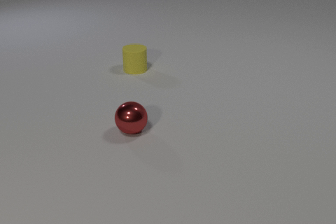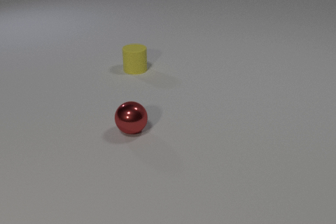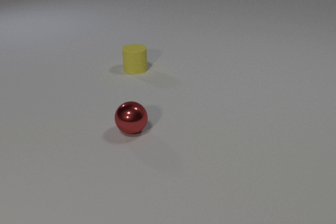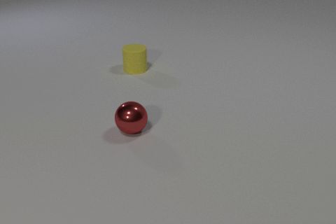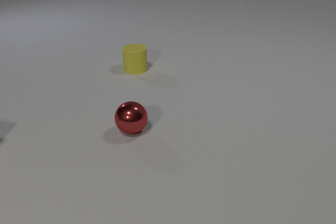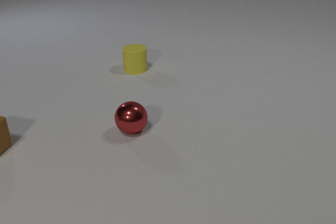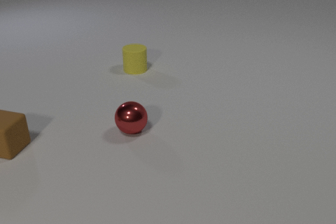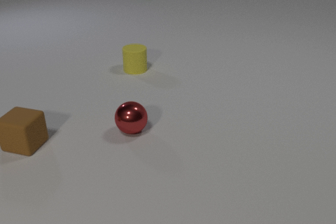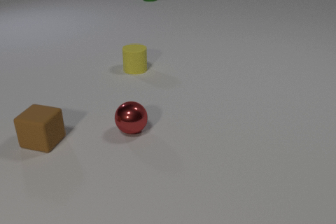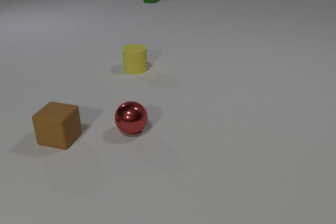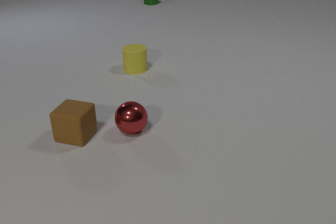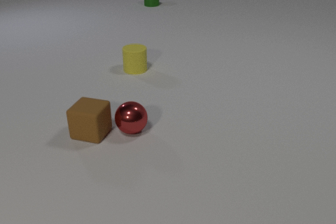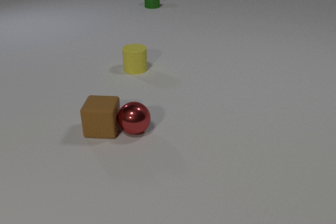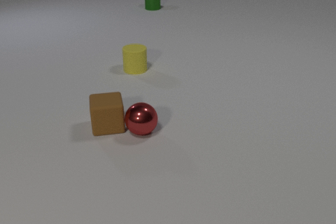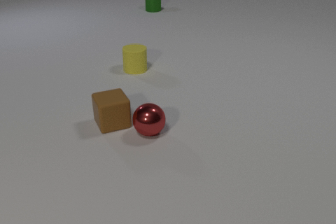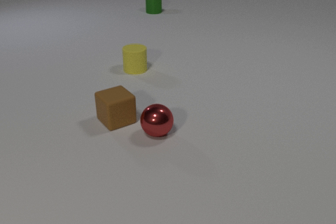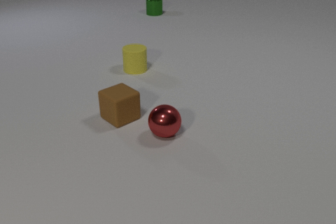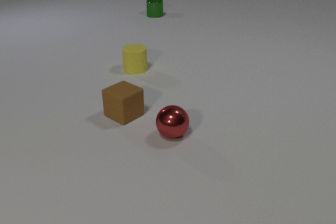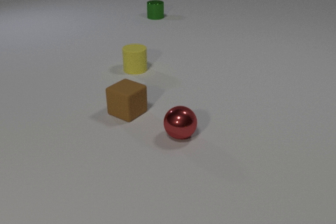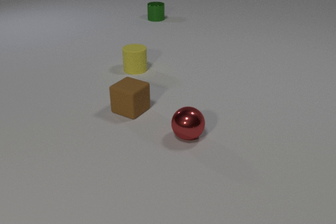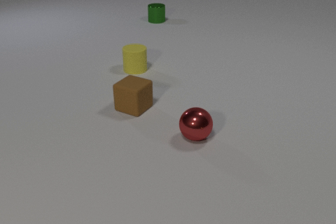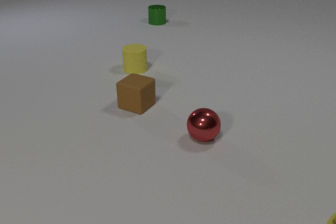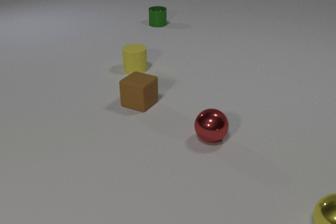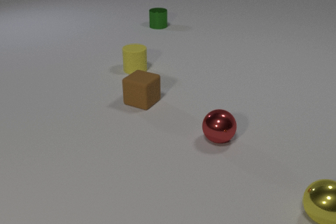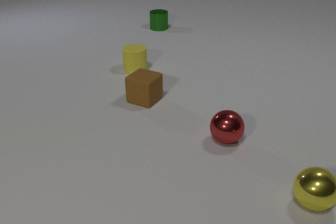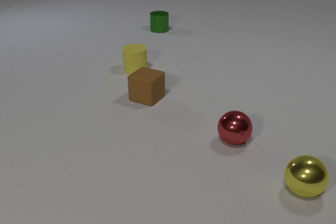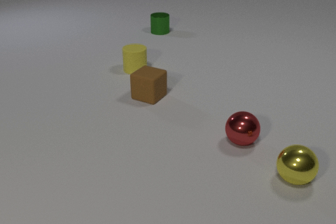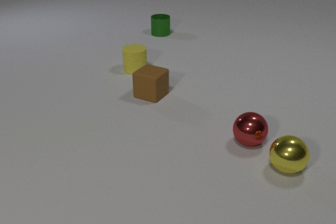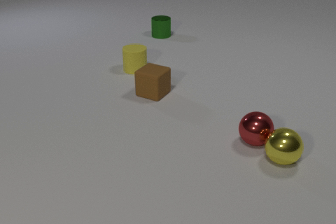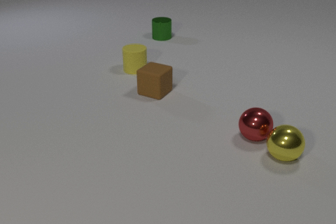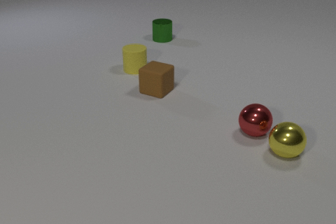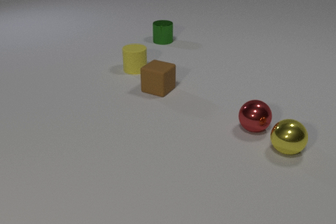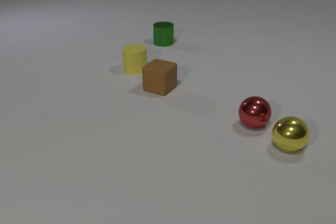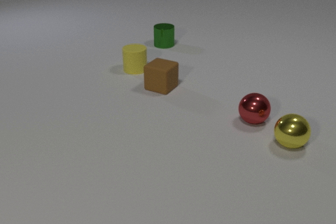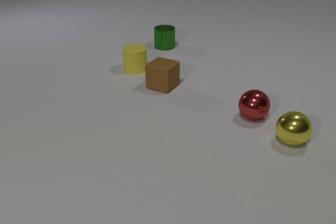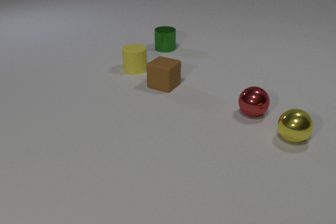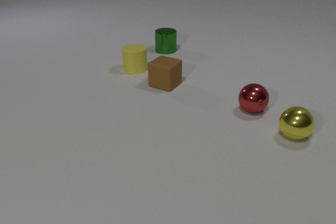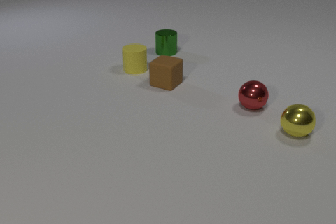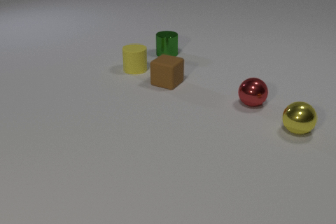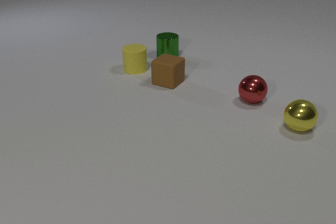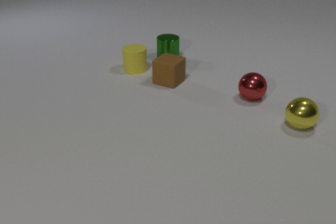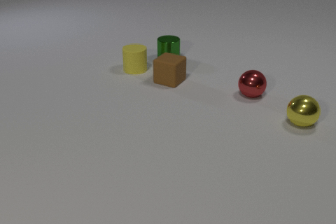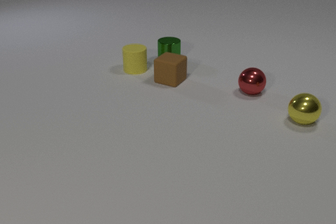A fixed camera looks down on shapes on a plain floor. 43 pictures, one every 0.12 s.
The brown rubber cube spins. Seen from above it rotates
counterclockwise.
The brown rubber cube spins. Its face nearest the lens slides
to the right.
0.00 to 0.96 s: The brown rubber cube comes in at the left edge, slides to the right. The green metal cylinder comes in at the top edge, slides toward the camera.
0.96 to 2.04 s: The brown rubber cube slides to the right and away from the camera, spins so that its near face slides to the right, counterclockwise seen from above. The red metal sphere rolls to the right. The green metal cylinder slides toward the camera. The brown rubber cube and the red metal sphere collide.
2.04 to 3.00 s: The brown rubber cube slides away from the camera and to the right. The red metal sphere rolls to the right. The green metal cylinder slides toward the camera. The yellow metal sphere comes in at the bottom edge, rolls away from the camera and to the left.
3.00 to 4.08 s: The brown rubber cube slides away from the camera and to the right. The red metal sphere rolls away from the camera. The green metal cylinder slides toward the camera. The yellow metal sphere rolls away from the camera. The red metal sphere and the yellow metal sphere collide.
4.08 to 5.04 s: The brown rubber cube slides away from the camera and to the right. The red metal sphere rolls away from the camera. The green metal cylinder slides toward the camera. The yellow metal sphere rolls away from the camera.
What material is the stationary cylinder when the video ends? rubber.
How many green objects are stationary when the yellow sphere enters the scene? 0.
How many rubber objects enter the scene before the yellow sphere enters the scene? 1.
